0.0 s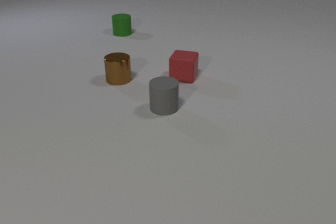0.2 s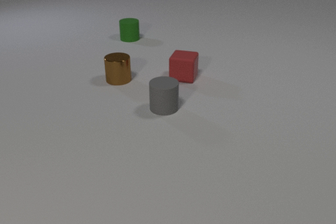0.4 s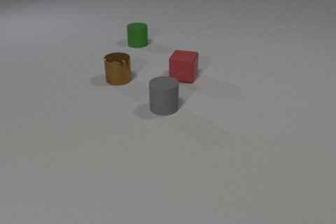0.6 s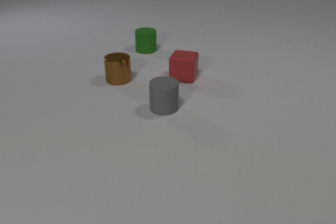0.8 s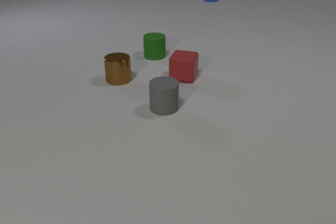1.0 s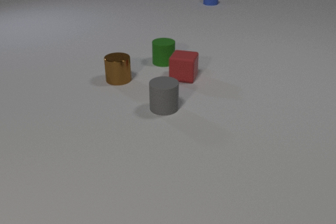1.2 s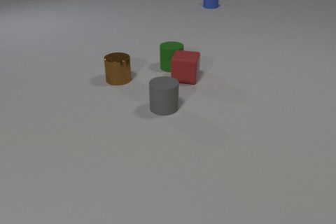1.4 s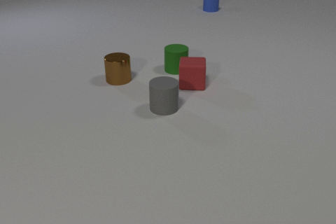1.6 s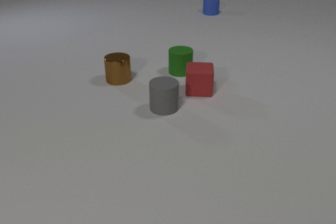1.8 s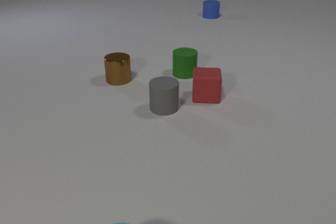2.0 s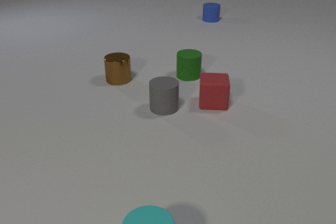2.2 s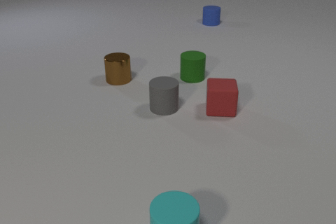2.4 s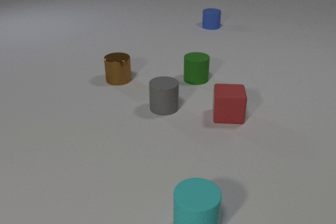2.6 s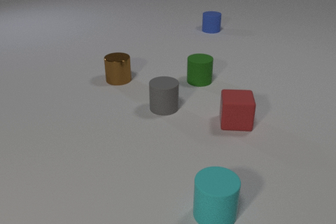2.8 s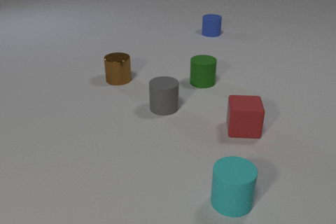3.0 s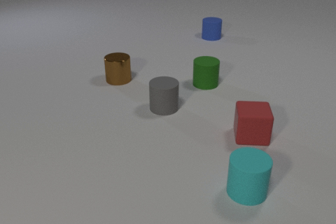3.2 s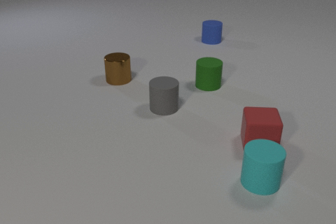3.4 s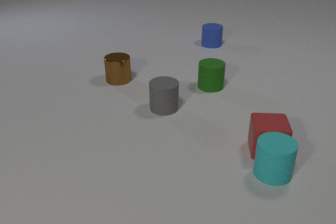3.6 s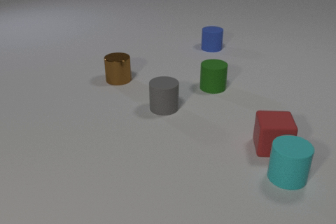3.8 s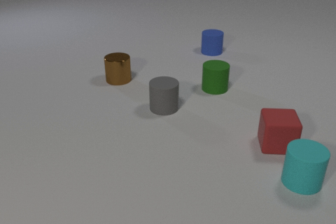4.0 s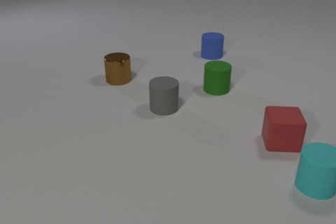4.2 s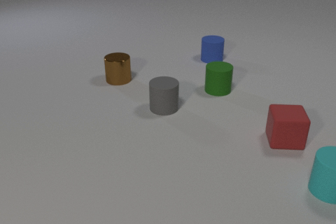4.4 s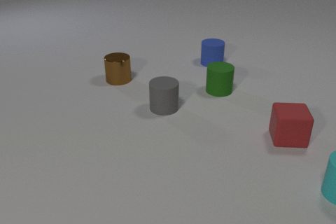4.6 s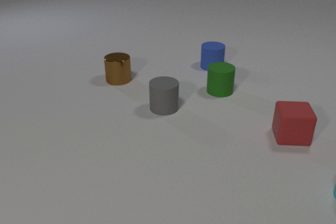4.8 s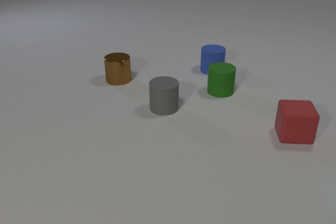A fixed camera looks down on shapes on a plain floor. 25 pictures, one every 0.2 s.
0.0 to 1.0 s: The green rubber cylinder slides toward the camera and to the right. The blue rubber cylinder comes in at the top edge, slides toward the camera.
1.0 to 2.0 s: The green rubber cylinder slides toward the camera and to the right. The red rubber cube slides toward the camera and to the right. The blue rubber cylinder slides toward the camera. The cyan rubber cylinder comes in at the bottom edge, slides to the right and away from the camera. The green rubber cylinder and the red rubber cube collide.
2.0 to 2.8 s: The green rubber cylinder slides toward the camera and to the right. The red rubber cube slides toward the camera and to the right. The blue rubber cylinder slides toward the camera. The cyan rubber cylinder slides away from the camera and to the right.
2.8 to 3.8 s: The green rubber cylinder slides to the right and toward the camera. The red rubber cube slides to the right and toward the camera. The blue rubber cylinder slides toward the camera. The cyan rubber cylinder slides to the right and away from the camera. The red rubber cube and the cyan rubber cylinder collide.
3.8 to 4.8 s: The green rubber cylinder slides to the right and toward the camera. The red rubber cube slides away from the camera and to the right. The blue rubber cylinder slides toward the camera. The cyan rubber cylinder slides to the right, leaves at the right edge.
What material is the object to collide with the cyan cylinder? rubber.
How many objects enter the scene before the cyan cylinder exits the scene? 2.
How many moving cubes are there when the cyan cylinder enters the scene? 1.
